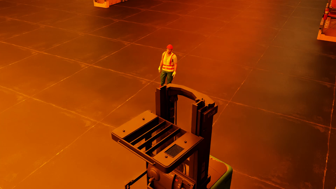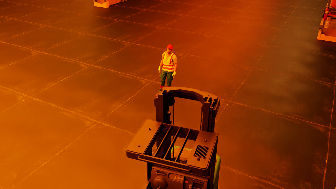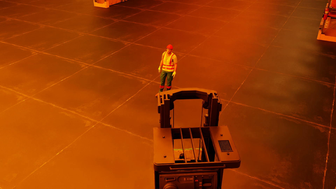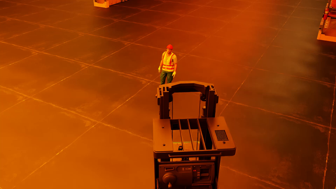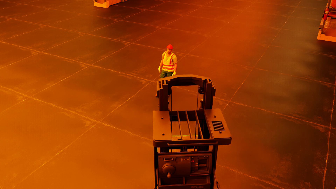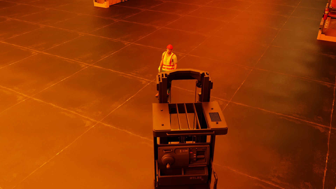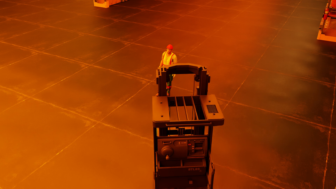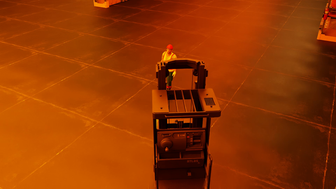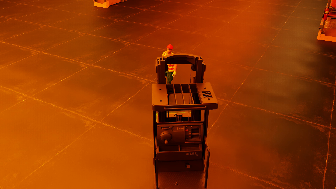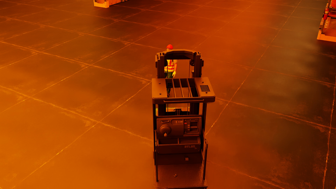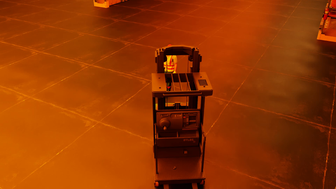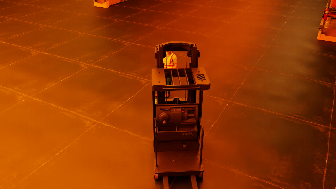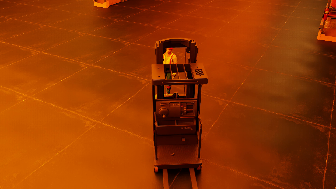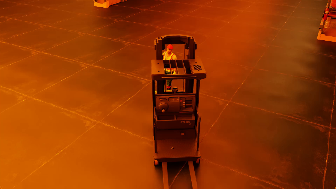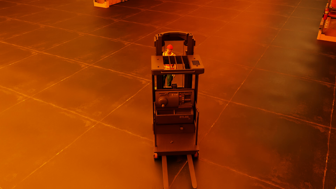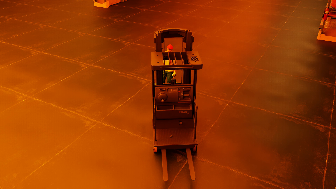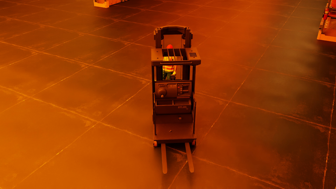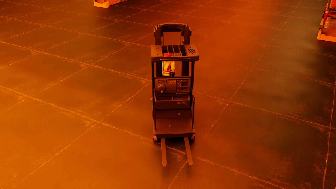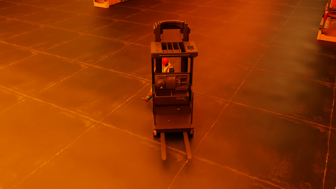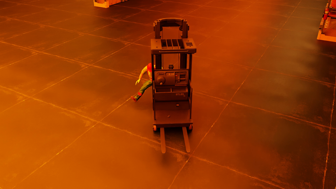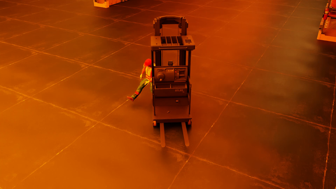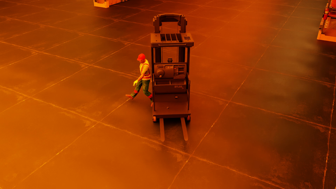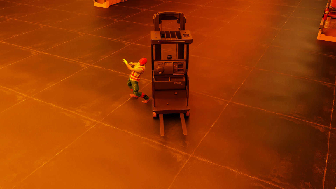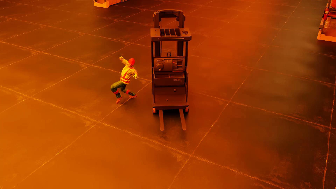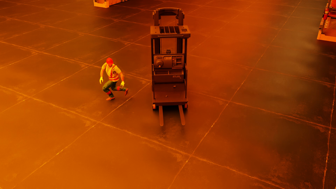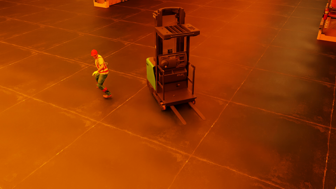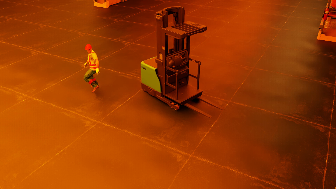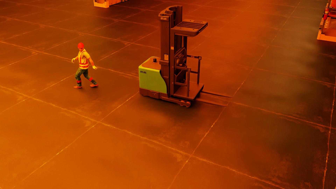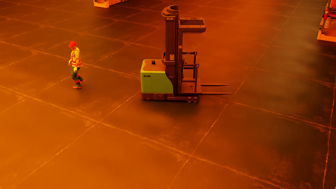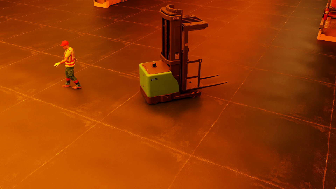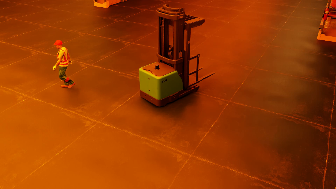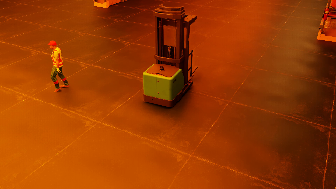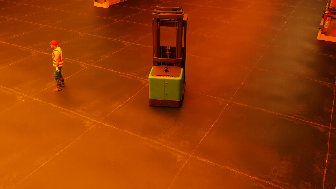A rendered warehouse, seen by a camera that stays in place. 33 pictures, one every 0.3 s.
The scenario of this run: Near miss between a forklift and a person.
